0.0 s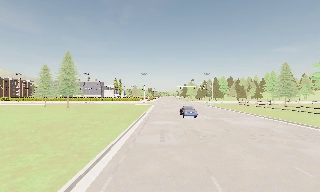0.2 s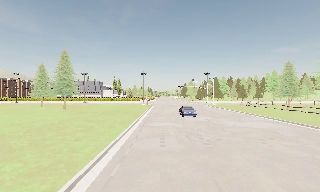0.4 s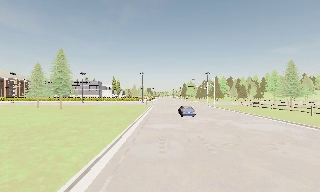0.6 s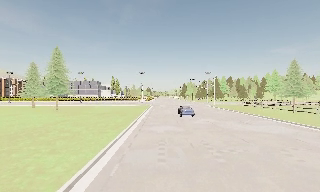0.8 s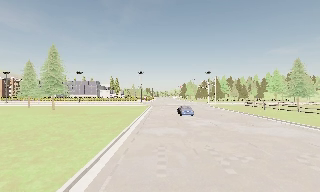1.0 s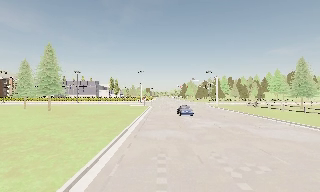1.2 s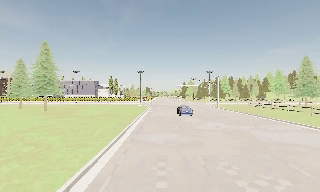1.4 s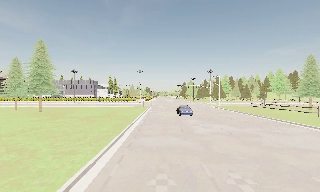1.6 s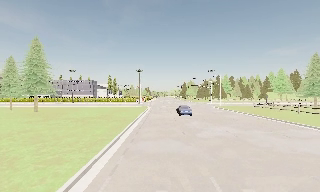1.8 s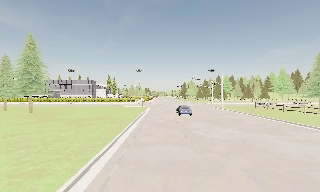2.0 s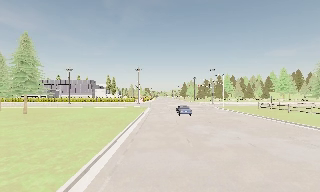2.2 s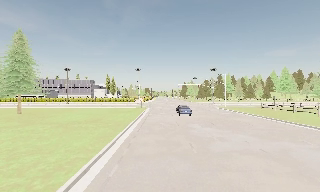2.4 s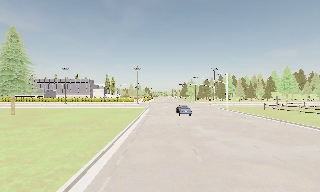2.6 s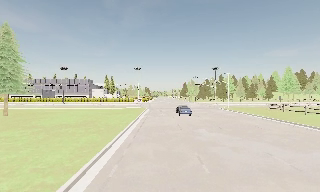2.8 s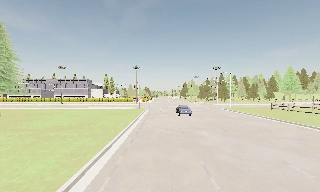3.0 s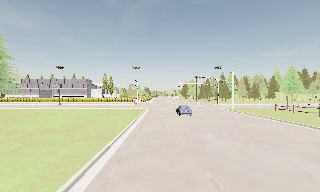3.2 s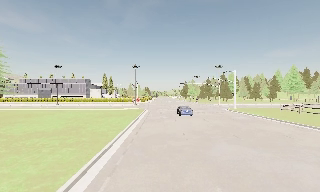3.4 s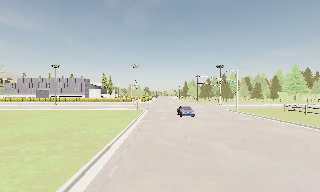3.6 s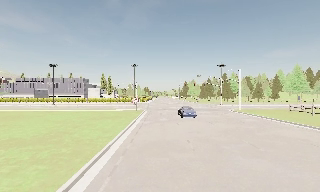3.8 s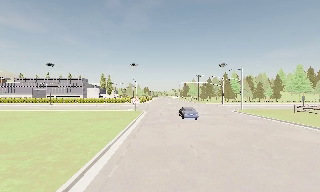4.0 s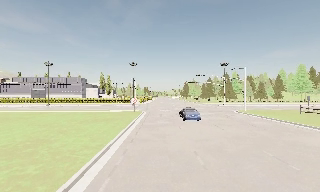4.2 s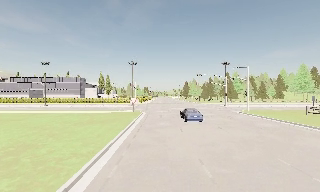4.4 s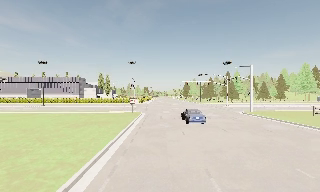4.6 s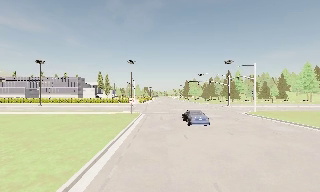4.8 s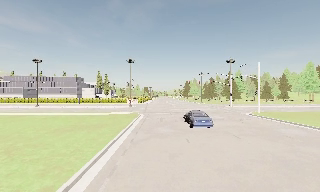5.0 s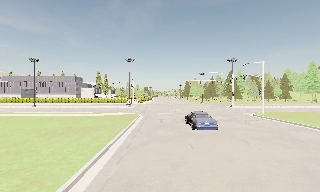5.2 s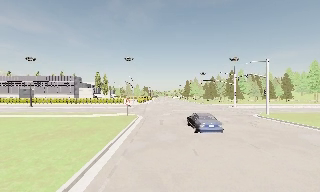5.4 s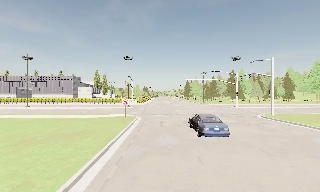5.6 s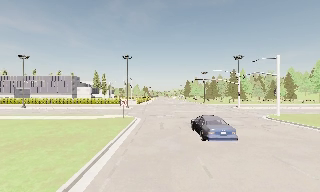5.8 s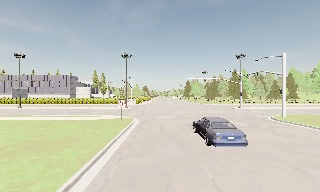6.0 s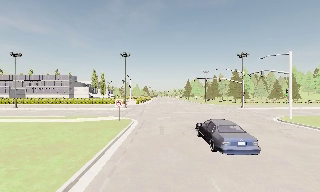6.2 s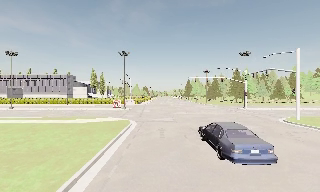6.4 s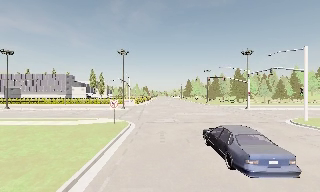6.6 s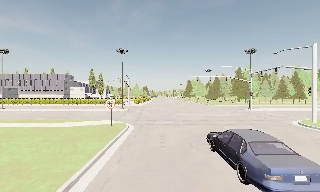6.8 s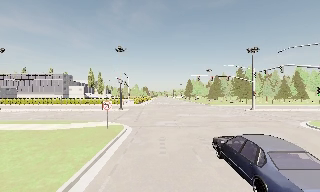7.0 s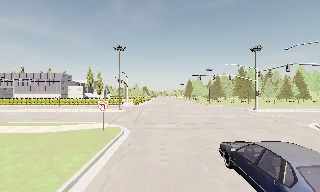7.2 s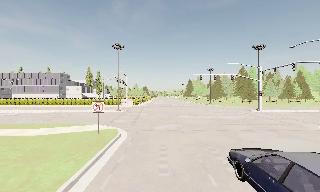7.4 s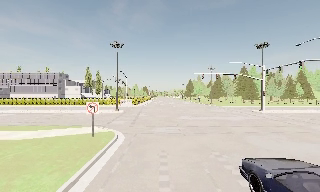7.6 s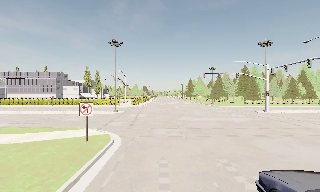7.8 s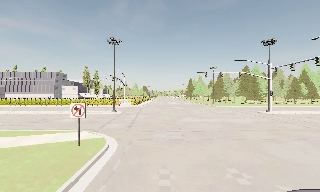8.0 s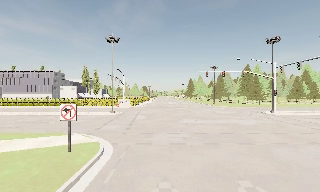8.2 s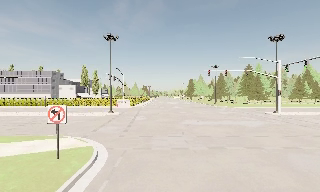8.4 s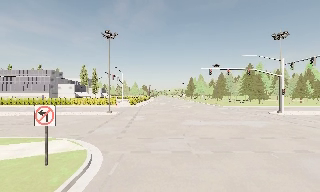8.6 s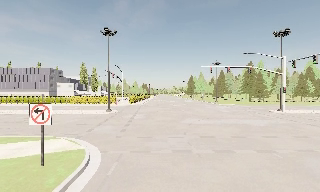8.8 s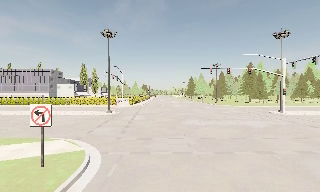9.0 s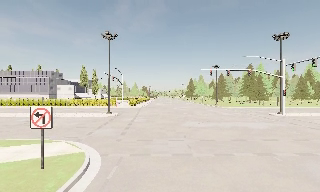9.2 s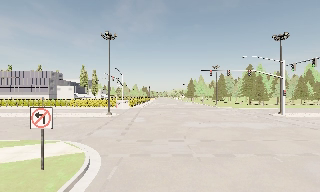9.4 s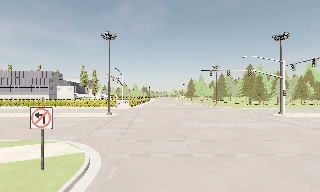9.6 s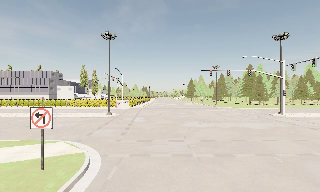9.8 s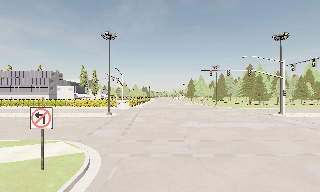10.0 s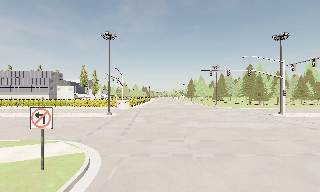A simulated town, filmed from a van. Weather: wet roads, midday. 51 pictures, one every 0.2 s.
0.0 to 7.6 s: The camera travels forward, about 40 m, so what stands in front looms larger.
7.6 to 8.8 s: The camera travels forward, about 3.5 m, so what stands in front looms larger. It loses speed.
8.8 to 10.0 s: The camera keeps its place and its aim.
The film runs forward here.
